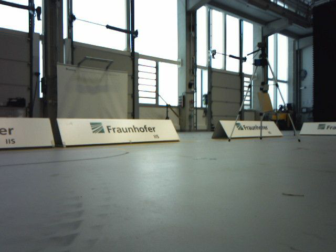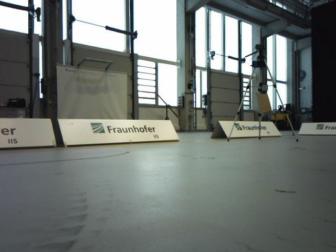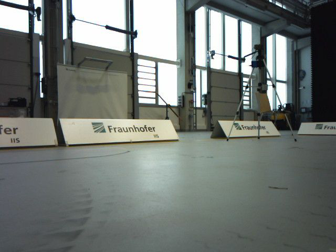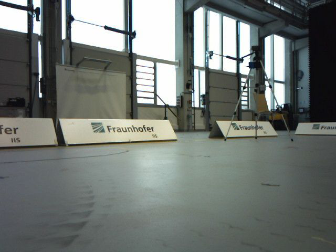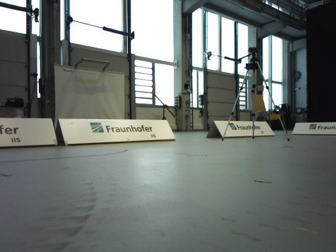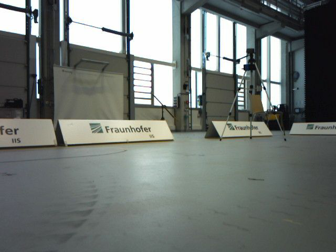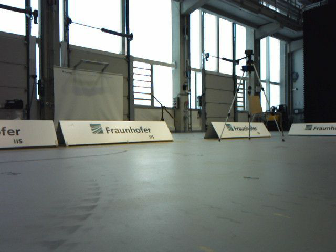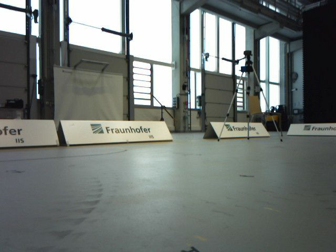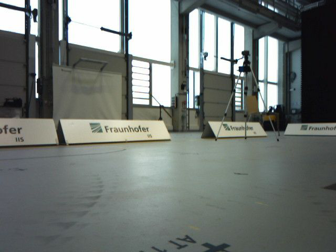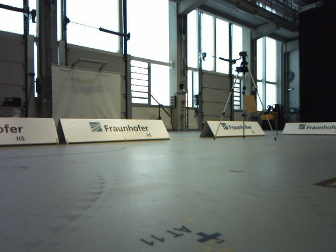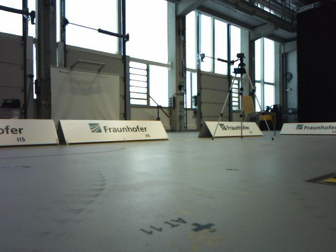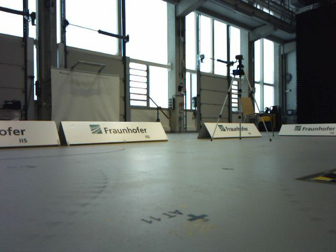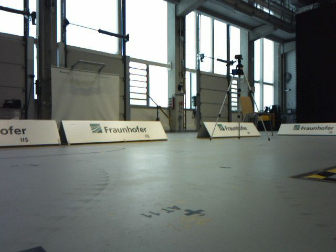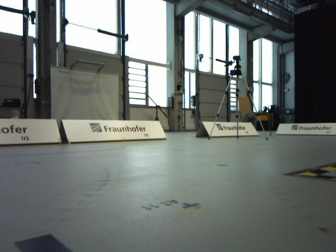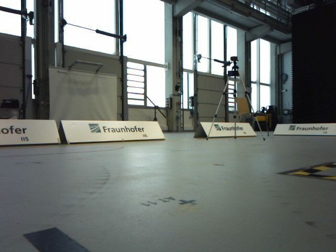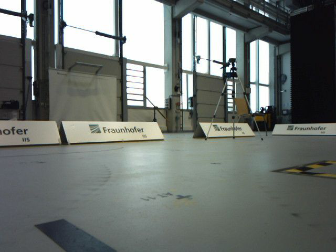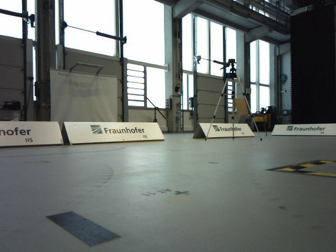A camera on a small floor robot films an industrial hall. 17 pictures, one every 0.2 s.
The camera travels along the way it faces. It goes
backward.
0.0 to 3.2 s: The camera travels backward, about 0.6 m, so what stands in front gets smaller.
The film runs backward here.
